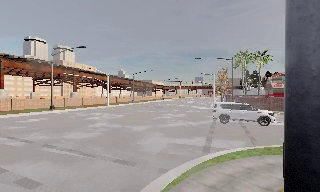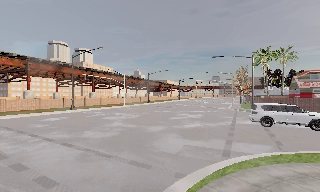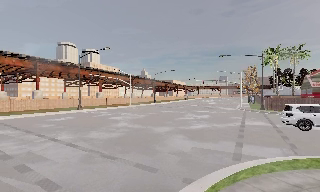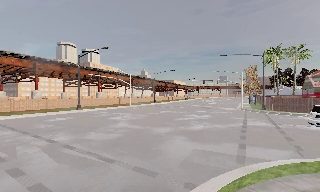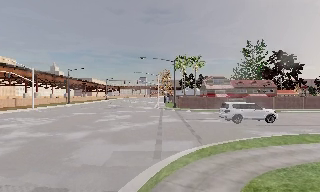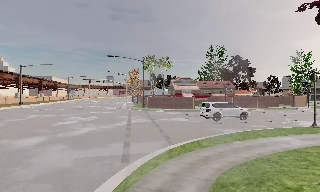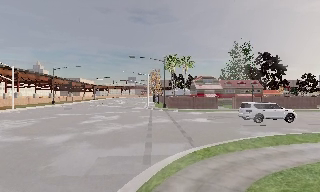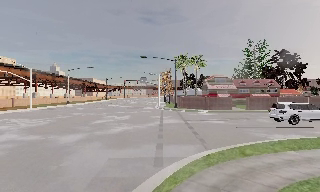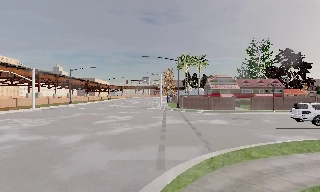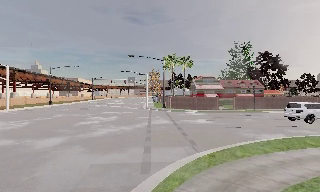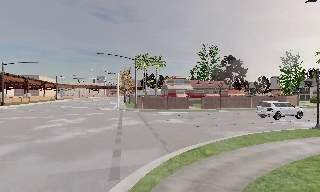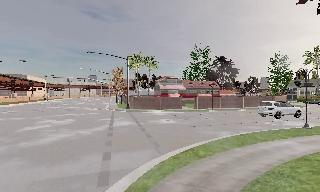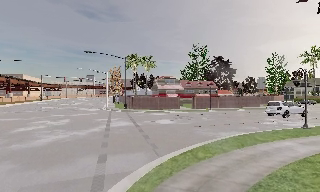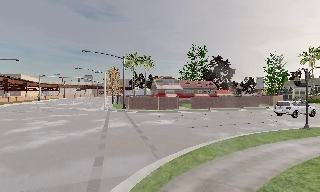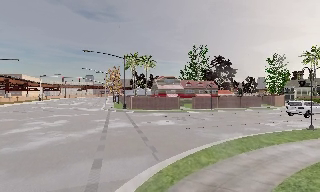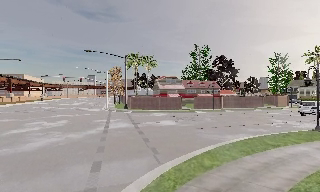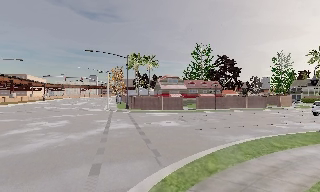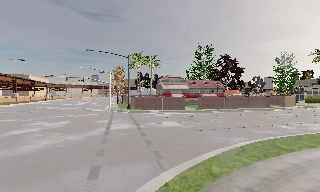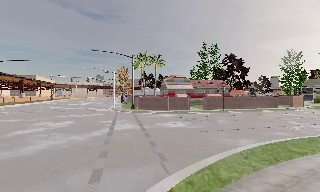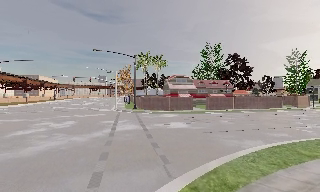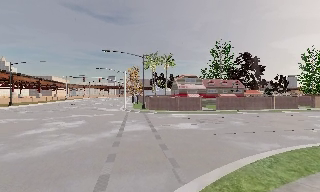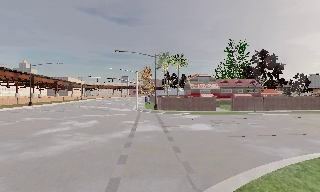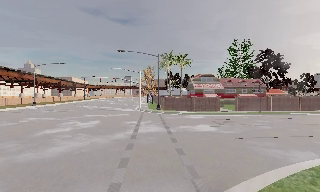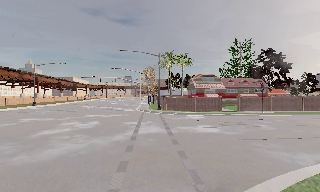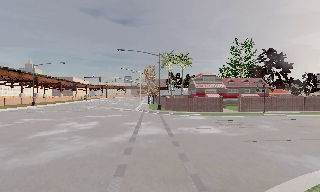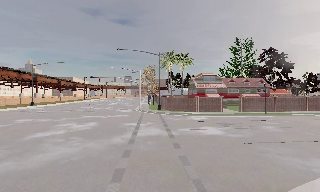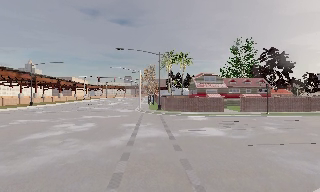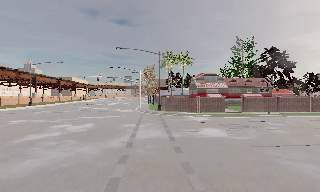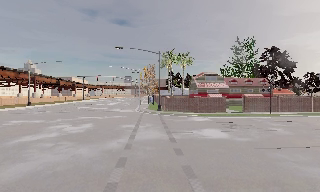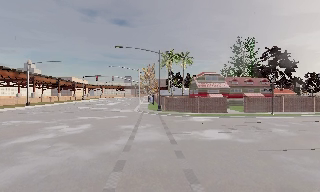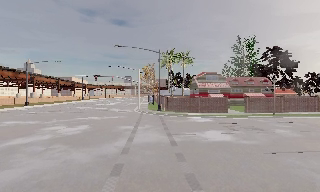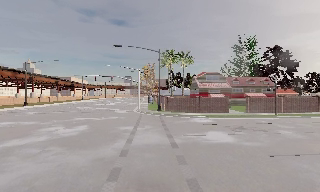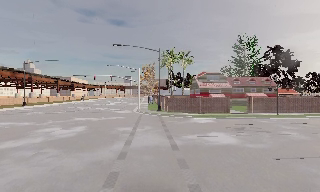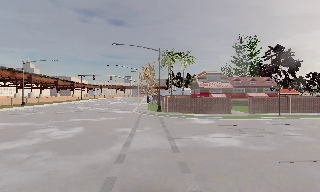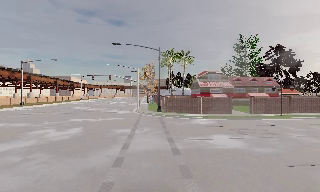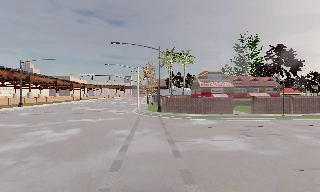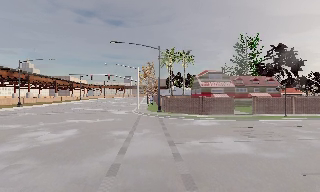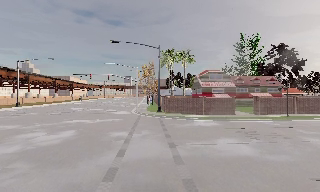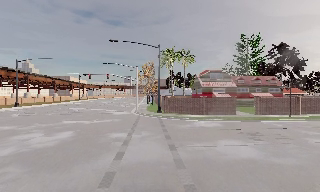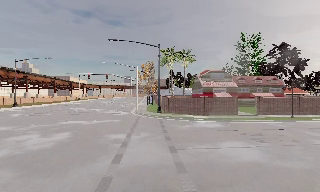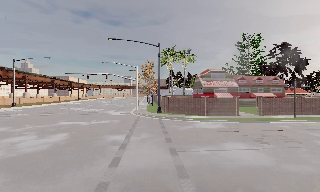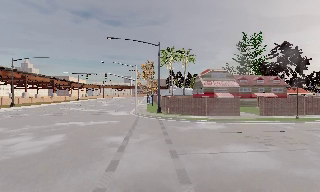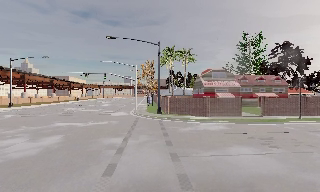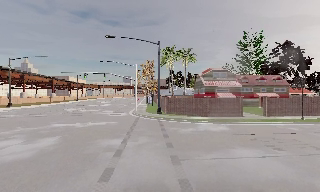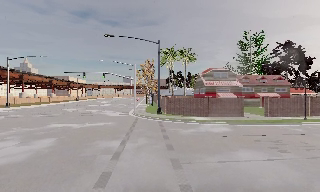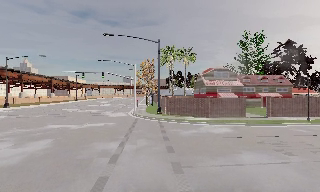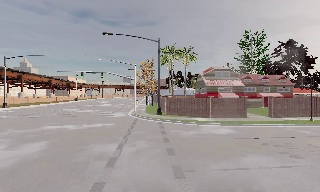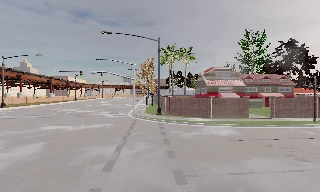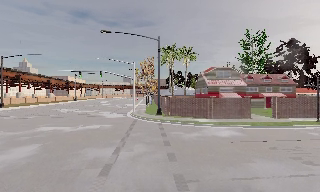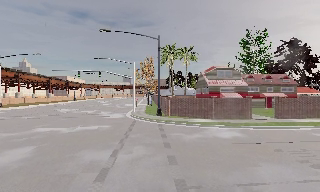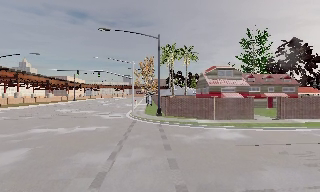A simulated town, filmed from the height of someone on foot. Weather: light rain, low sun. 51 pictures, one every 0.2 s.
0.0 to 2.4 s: The camera pans to its right, which is clockwise from overhead, by about 35 degrees. It travels forward, about 3 m.
2.4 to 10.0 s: The scene slides to the right, as the camera pans about 15 degrees to its left. It travels forward, about 12 m, so what stands in front looms larger.
The film runs forward here.
